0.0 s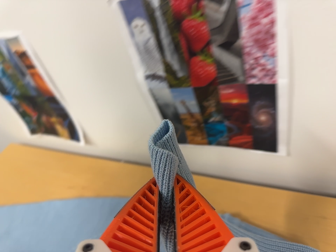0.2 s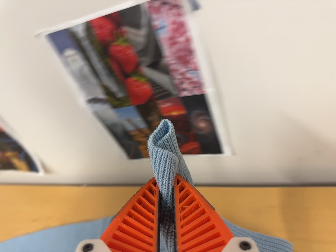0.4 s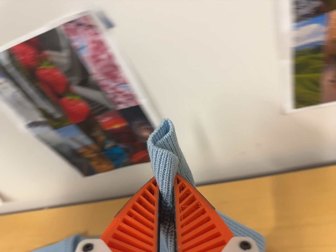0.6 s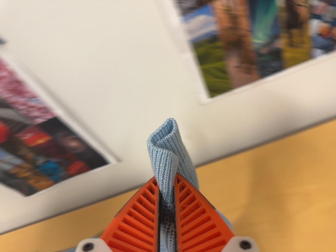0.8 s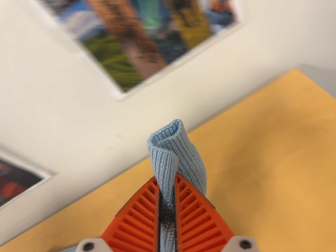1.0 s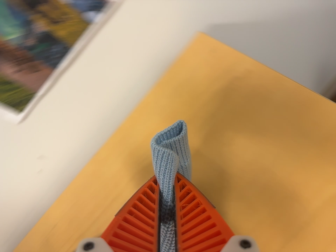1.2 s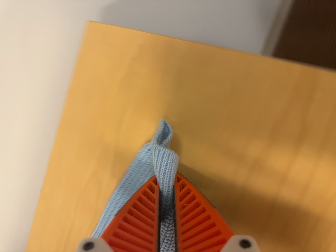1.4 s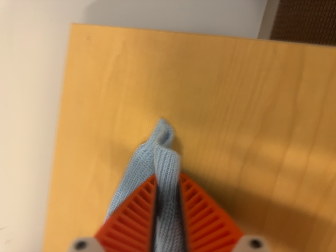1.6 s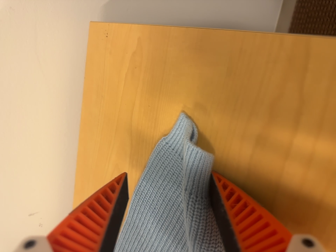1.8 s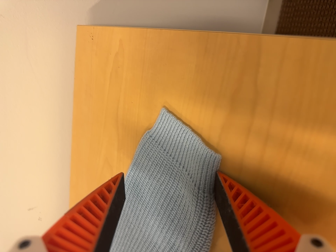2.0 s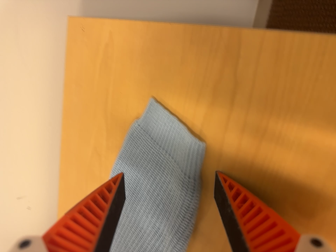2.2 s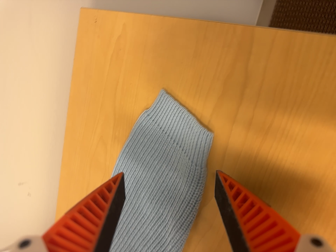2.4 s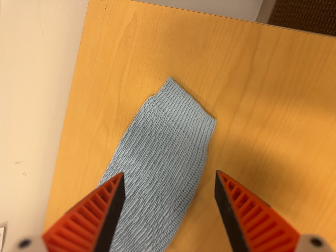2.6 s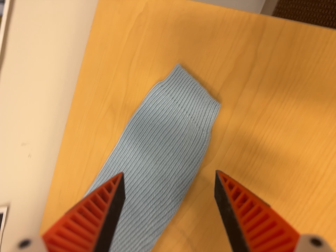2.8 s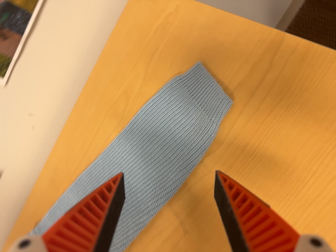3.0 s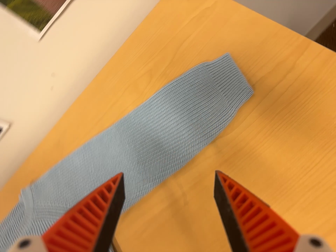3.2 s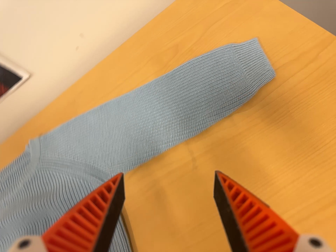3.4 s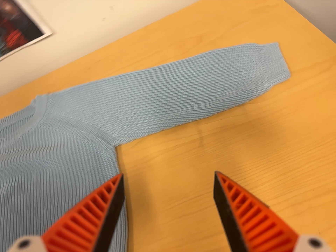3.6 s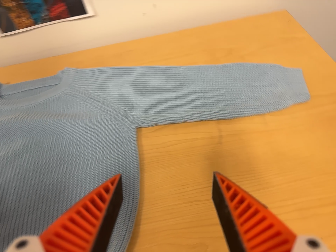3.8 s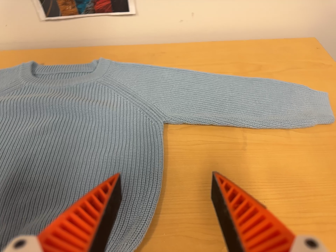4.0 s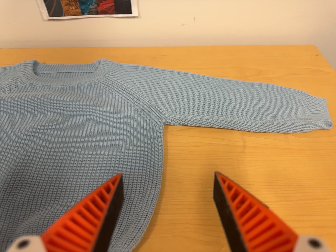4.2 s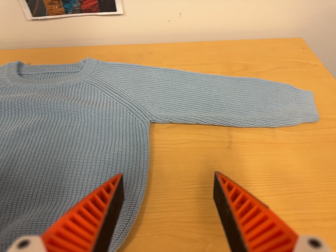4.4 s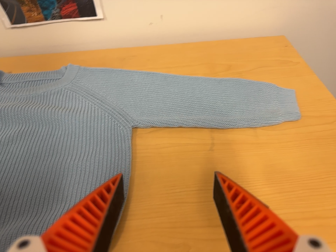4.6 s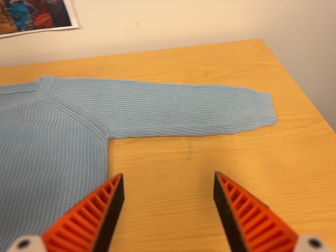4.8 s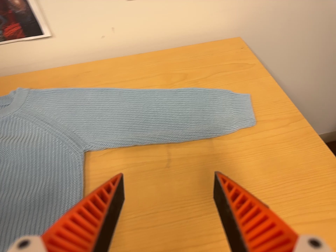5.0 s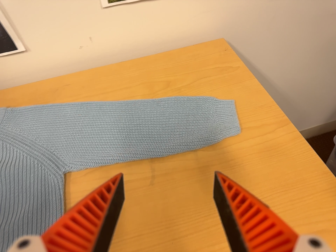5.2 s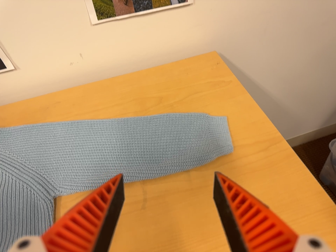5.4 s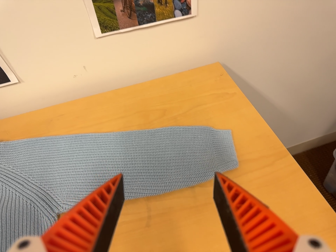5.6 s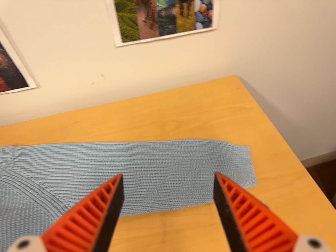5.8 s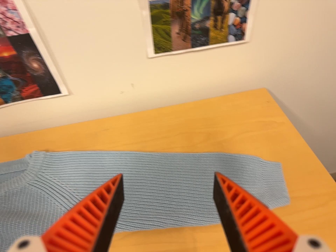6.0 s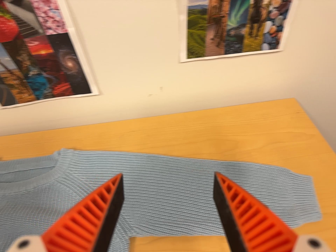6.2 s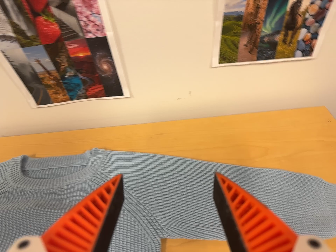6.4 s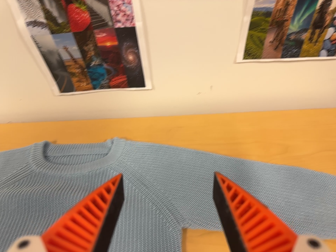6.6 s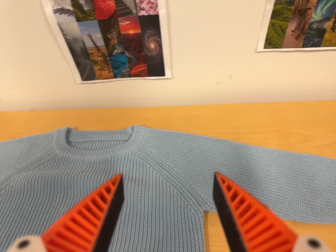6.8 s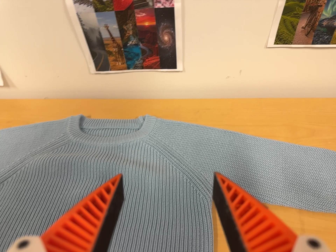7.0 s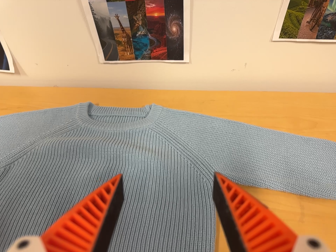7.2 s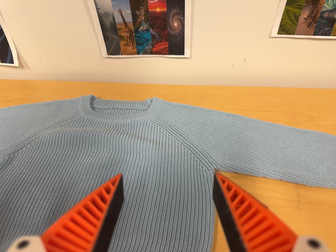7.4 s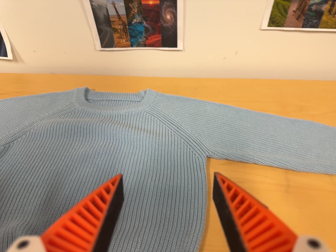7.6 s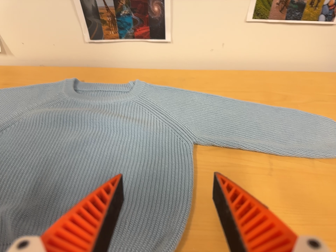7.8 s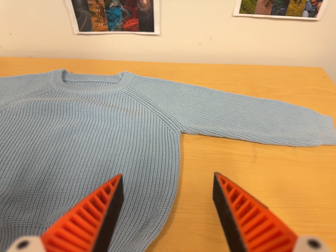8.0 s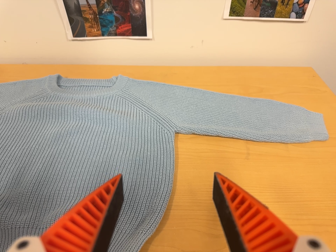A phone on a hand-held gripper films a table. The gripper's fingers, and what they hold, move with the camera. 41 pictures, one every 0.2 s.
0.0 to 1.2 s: The camera pans to its right by about 25 degrees. It travels to its right, about 50 cm, so close, fixed things drift to the left. It rolls about its line of sight by about 75 degrees, and the scene rotates counterclockwise.
1.2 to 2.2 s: The camera travels backward and to its right, about 7 cm, so what stands in front gets smaller.
2.2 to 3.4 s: The camera pans to its right by about 15 degrees. It travels toward the bottom of its view, to its left and backward, about 30 cm, so close, fixed things drift upward. It rolls about its line of sight by about 50 degrees, and the scene rotates clockwise.
3.4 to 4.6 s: The camera travels toward the bottom of its view, about 8 cm. Its aim tips toward the top of its view by about 10 degrees. It rolls about its line of sight by about 15 degrees, and the scene rotates clockwise.
4.6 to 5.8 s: The camera travels toward the top of its view, about 14 cm, so close, fixed things drift downward.
5.8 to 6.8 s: The camera travels to its left, about 16 cm, so close, fixed things drift to the right. It rolls about its line of sight by about 10 degrees, and the scene rotates clockwise.
6.8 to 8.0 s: The camera travels toward the bottom of its view and backward, about 14 cm, so close, fixed things drift upward.
The film runs backward here.
